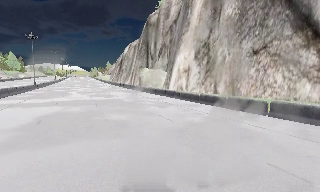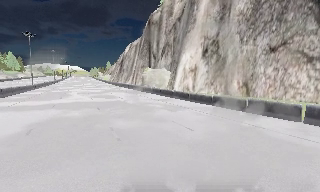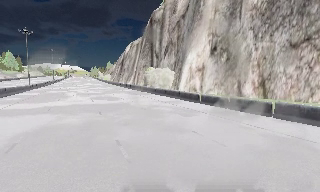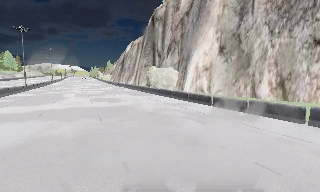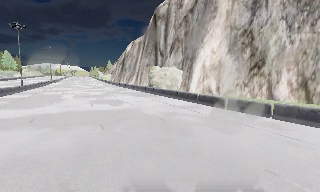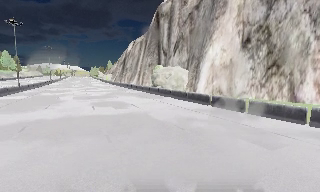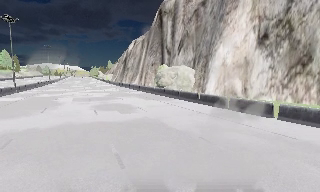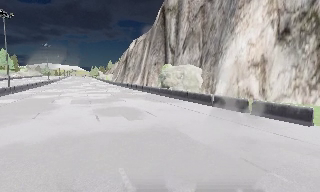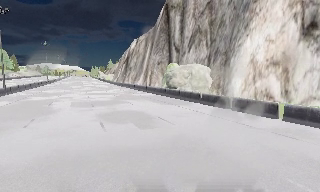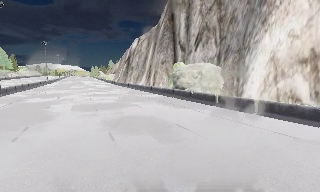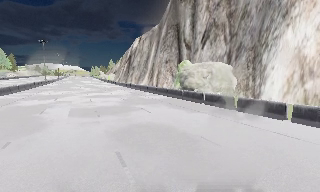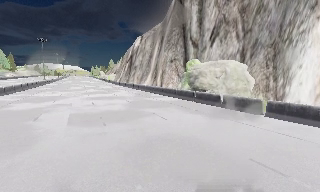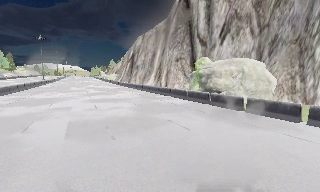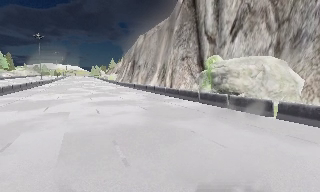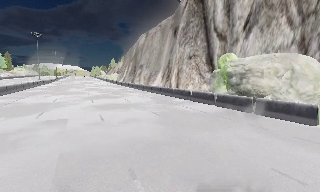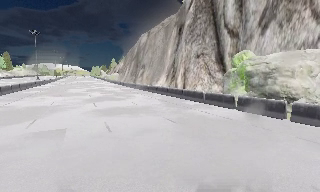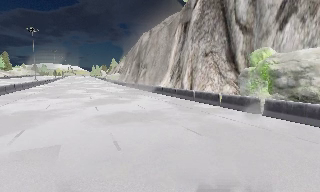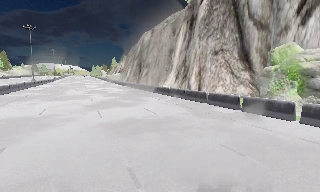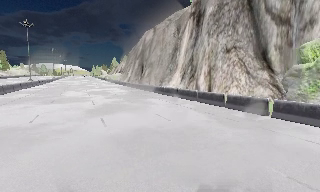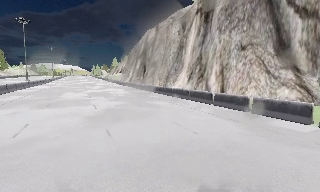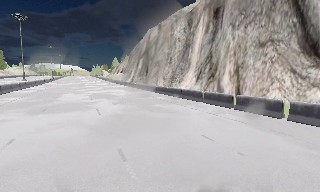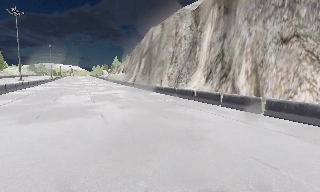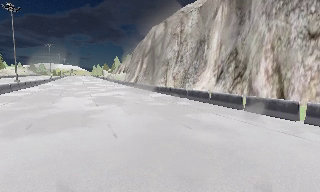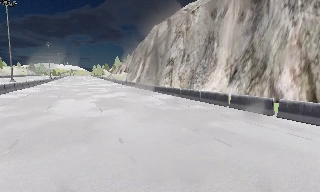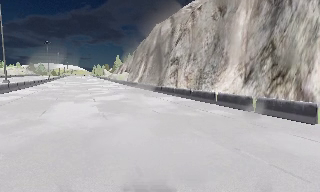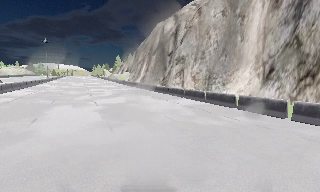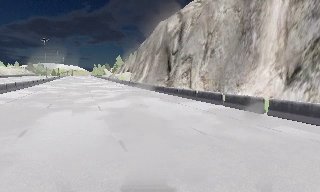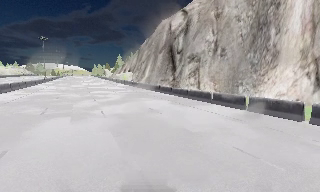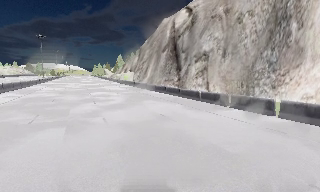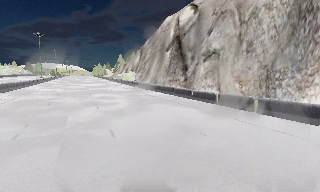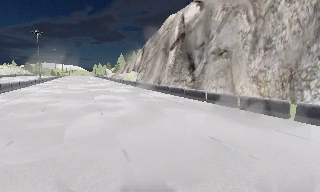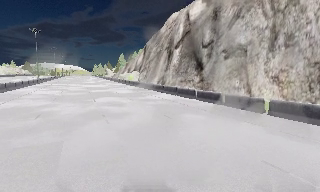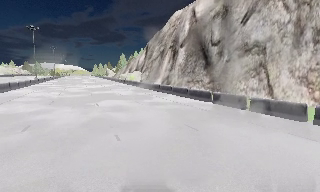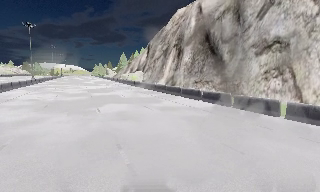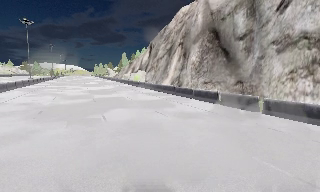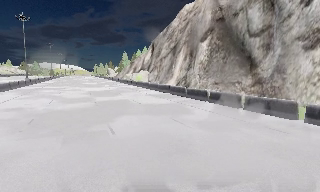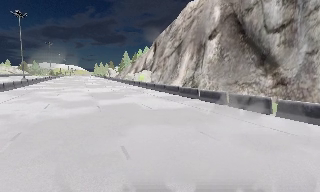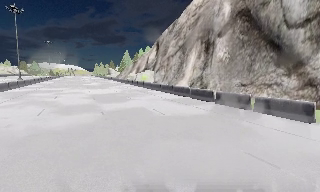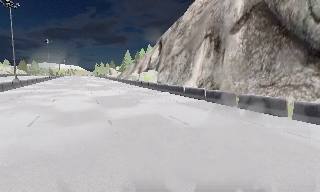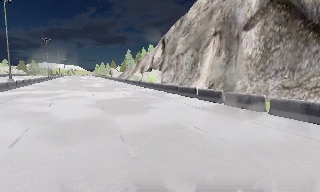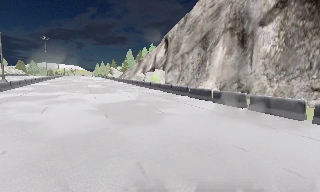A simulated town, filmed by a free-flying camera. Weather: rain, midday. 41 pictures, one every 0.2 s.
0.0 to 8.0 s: The camera travels forward and to its left, about 85 m, so what stands in front looms larger.
The film runs forward here.
